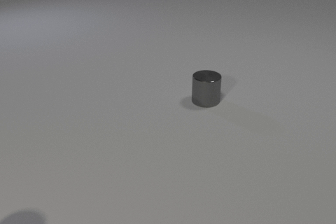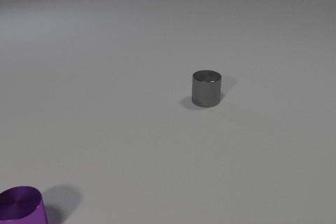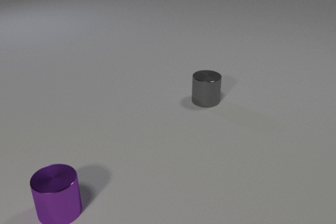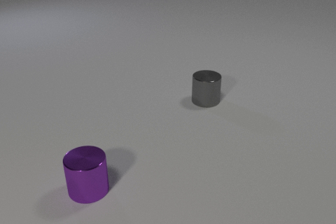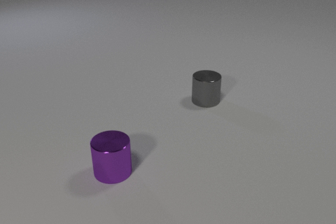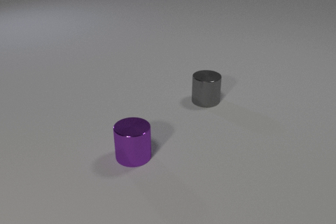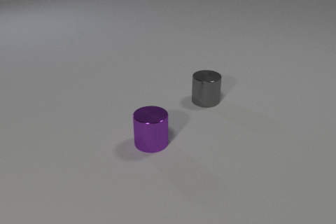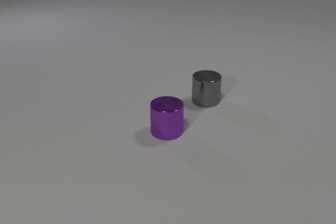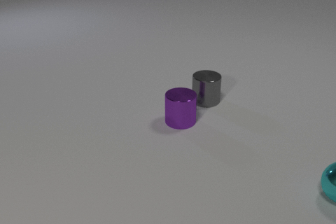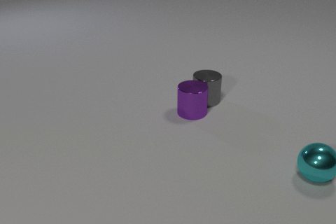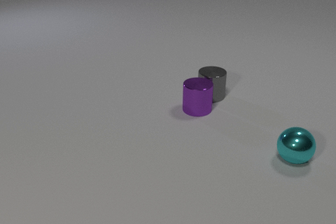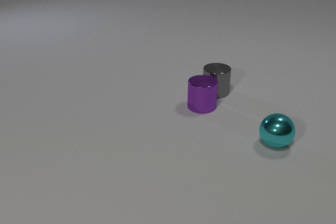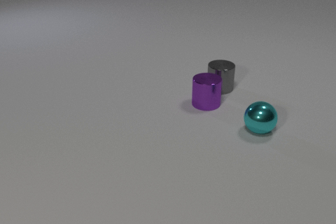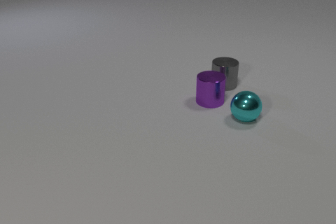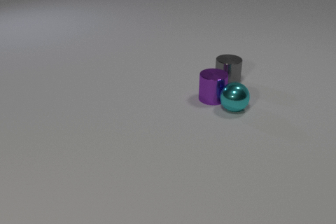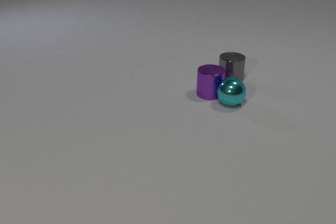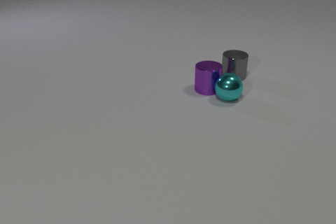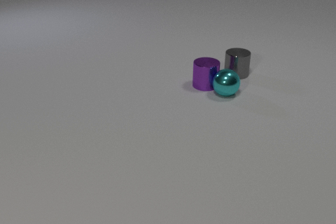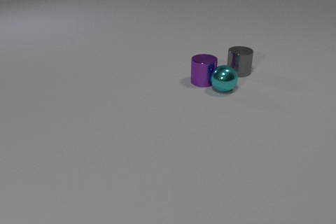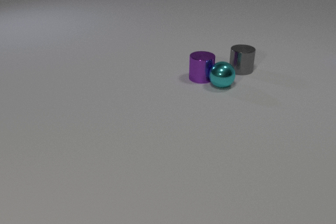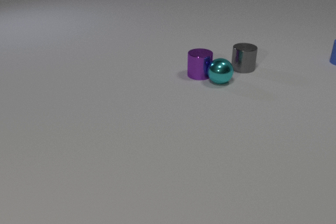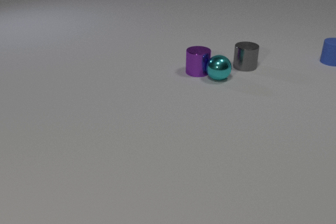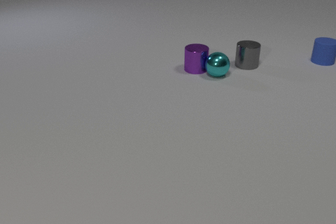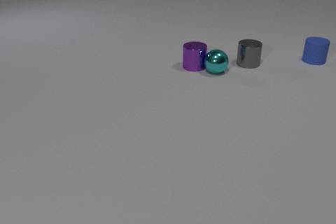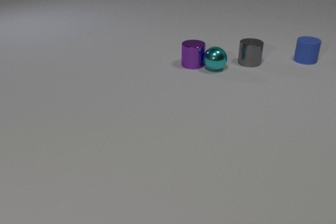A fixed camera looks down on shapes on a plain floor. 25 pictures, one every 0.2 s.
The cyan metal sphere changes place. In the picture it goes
away from the camera.
The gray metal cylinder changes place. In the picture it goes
away from the camera.
0.0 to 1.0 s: The purple metal cylinder comes in at the bottom edge, slides to the right and away from the camera.
1.0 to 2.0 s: The purple metal cylinder slides away from the camera and to the right. The gray metal cylinder slides away from the camera. The cyan metal sphere comes in at the right edge, rolls to the left and away from the camera. The purple metal cylinder and the gray metal cylinder collide.
2.0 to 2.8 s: The purple metal cylinder slides away from the camera and to the right. The gray metal cylinder slides away from the camera and to the right. The cyan metal sphere rolls away from the camera and to the left. The purple metal cylinder and the cyan metal sphere collide.
2.8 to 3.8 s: The purple metal cylinder slides away from the camera. The gray metal cylinder slides away from the camera and to the right. The cyan metal sphere rolls away from the camera.
3.8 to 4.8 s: The purple metal cylinder slides away from the camera. The gray metal cylinder slides away from the camera. The cyan metal sphere rolls away from the camera. The blue rubber cylinder comes in at the right edge, slides to the left.
Are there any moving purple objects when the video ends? yes.
What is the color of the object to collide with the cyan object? purple.
How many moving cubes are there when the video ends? 0.
